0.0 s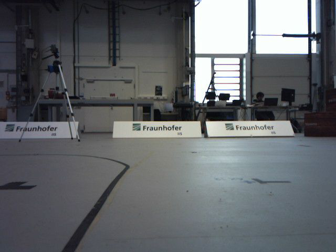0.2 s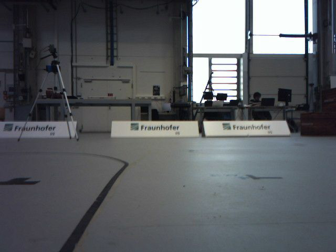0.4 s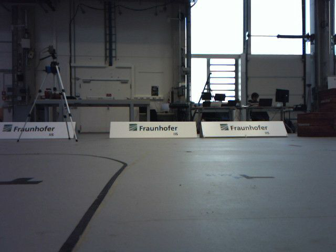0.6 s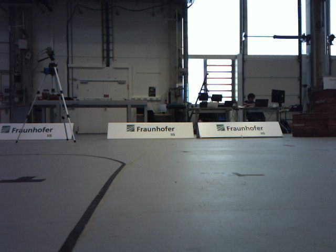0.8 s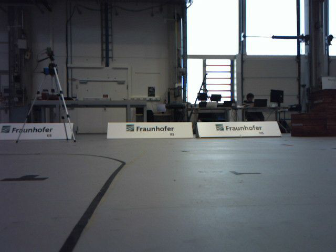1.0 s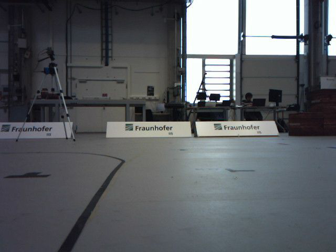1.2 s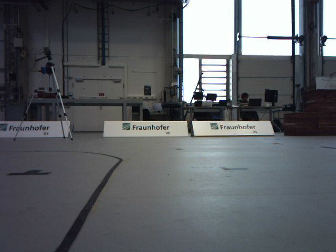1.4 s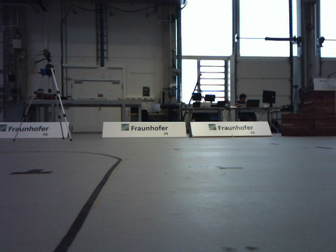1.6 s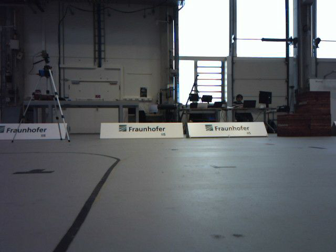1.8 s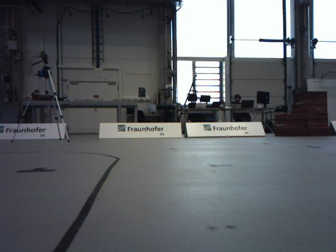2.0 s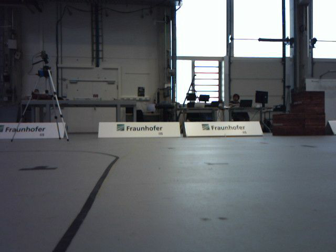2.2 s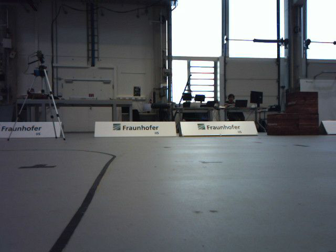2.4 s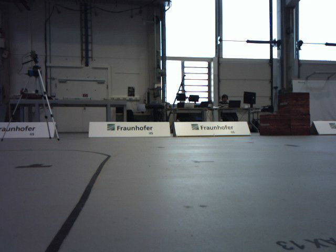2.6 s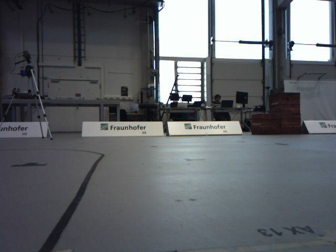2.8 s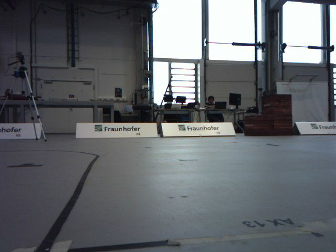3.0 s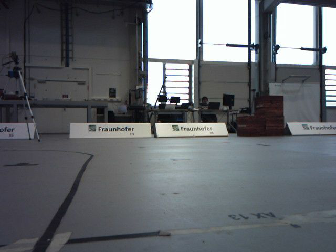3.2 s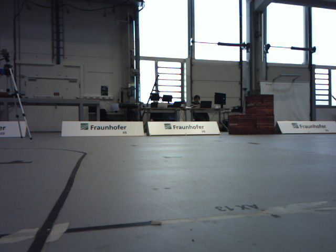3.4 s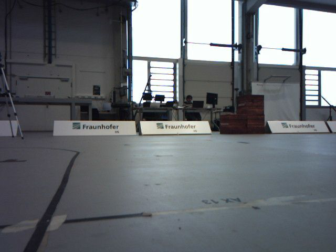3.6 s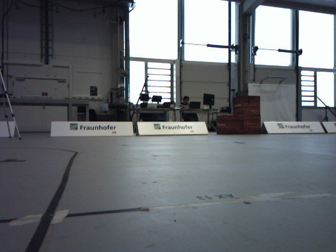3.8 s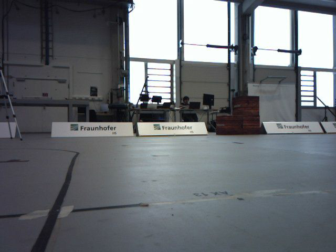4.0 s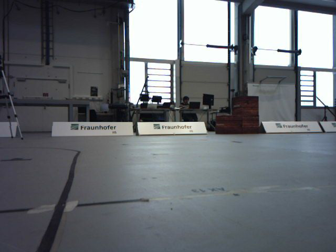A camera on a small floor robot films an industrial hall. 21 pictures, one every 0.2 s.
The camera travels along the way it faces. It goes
backward.
0.0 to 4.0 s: The camera swings to its right by about 15 degrees, and the scene slides to the left. It travels backward, about 0.8 m, so what stands in front gets smaller.
The film runs backward here.
